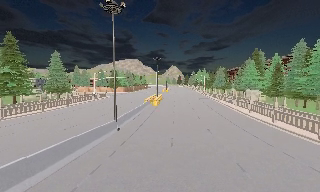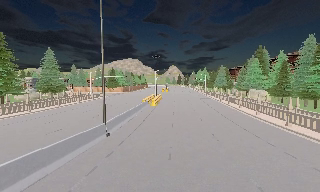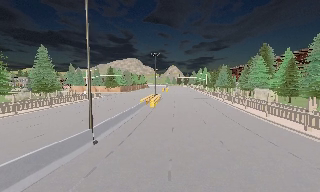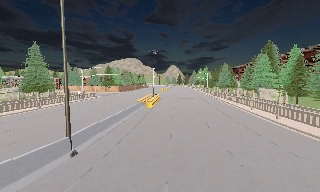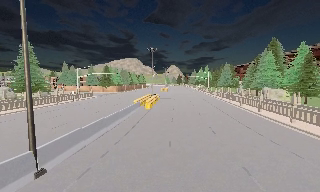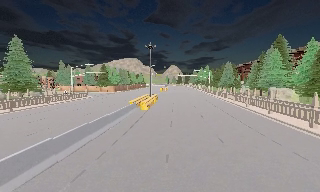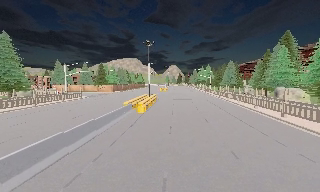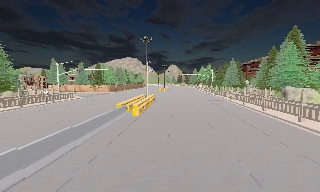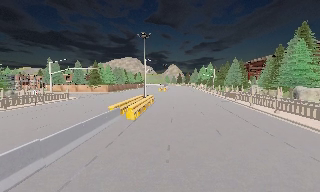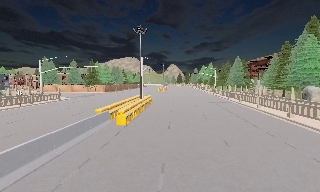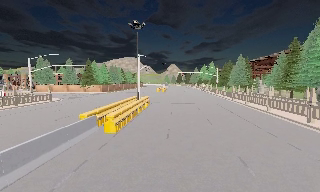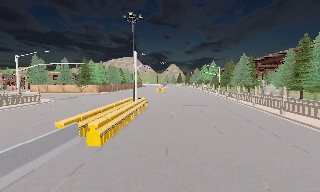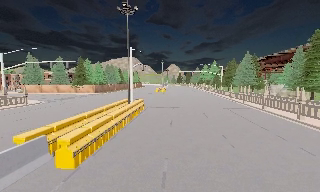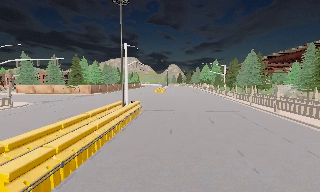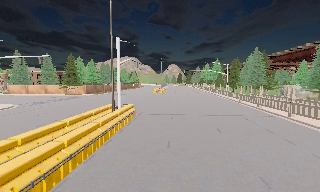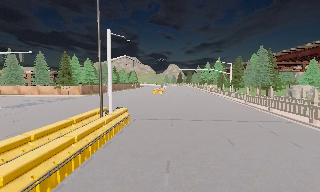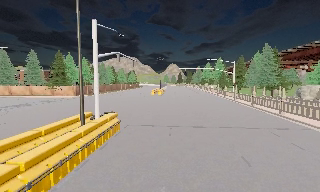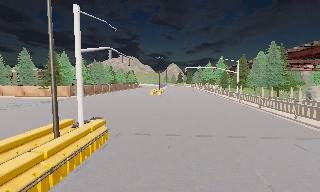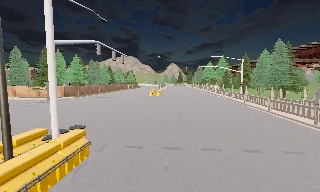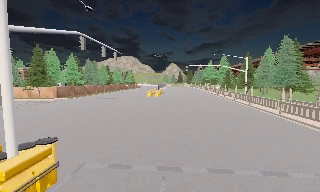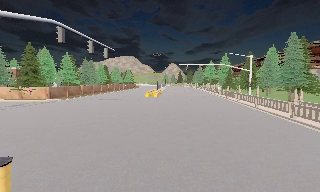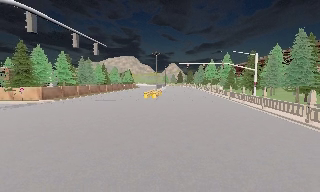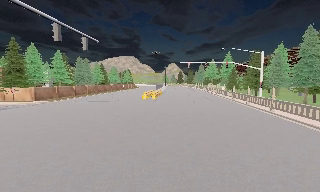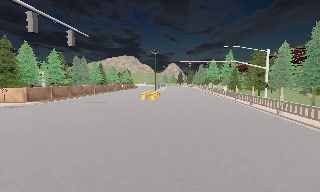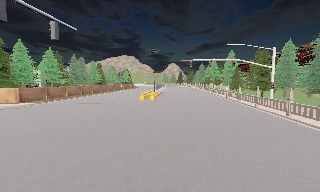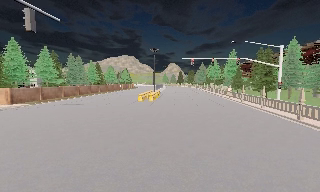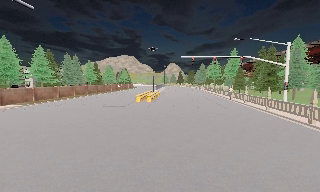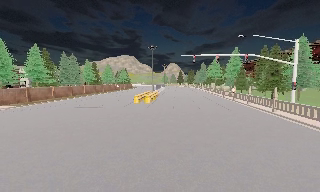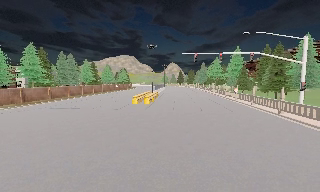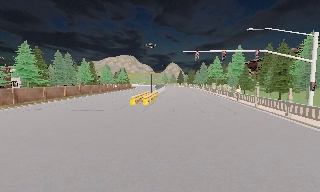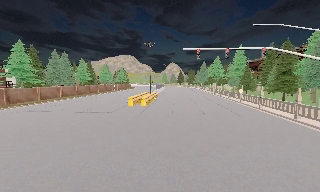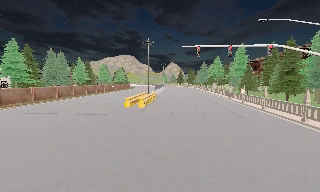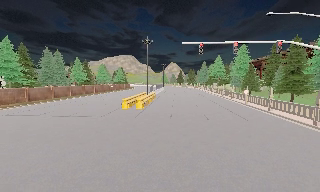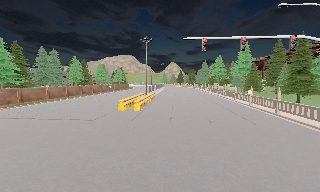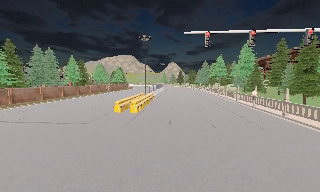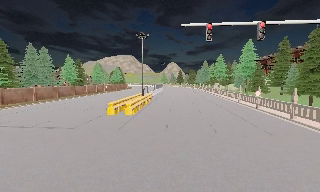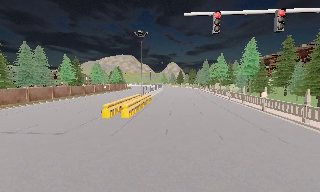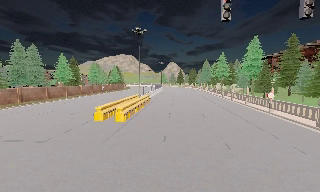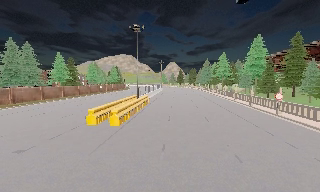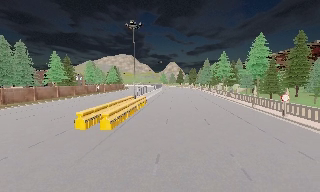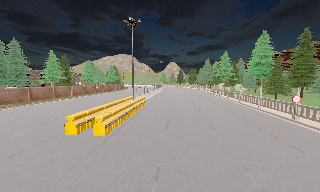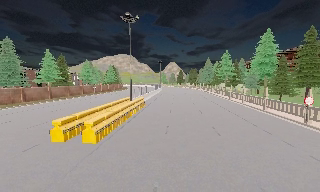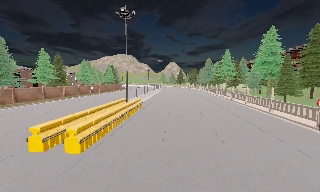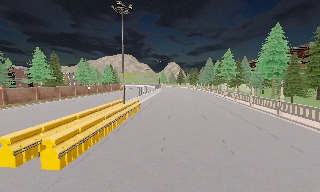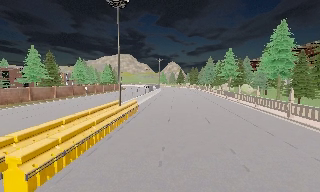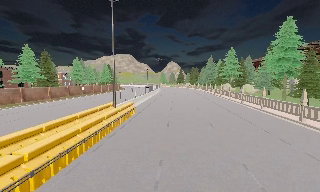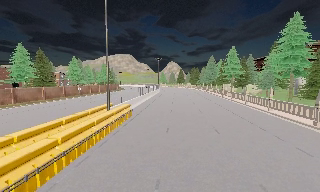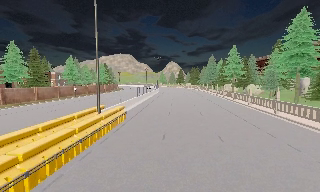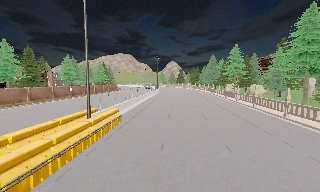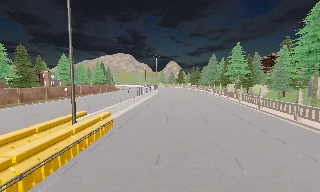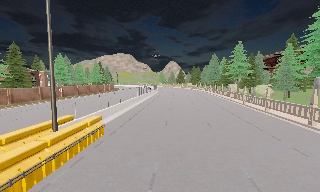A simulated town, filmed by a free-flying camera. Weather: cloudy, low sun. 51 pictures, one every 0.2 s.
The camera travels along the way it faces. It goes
forward.
0.0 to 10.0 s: The camera travels forward, about 85 m, so what stands in front looms larger. It loses speed.
The film runs forward here.
